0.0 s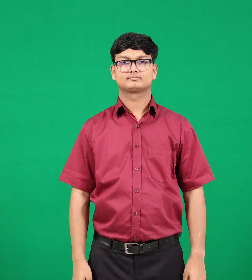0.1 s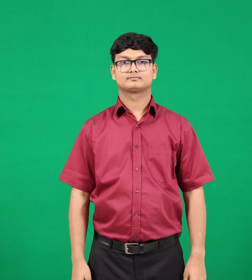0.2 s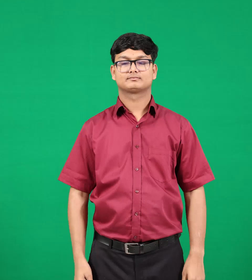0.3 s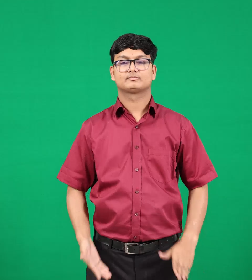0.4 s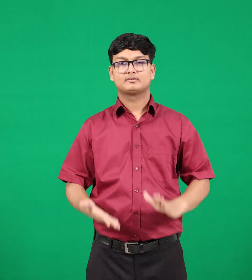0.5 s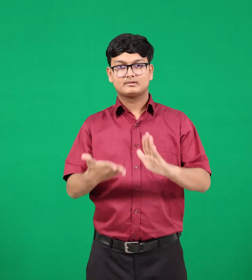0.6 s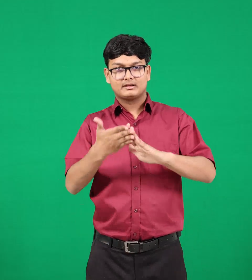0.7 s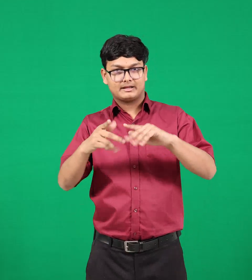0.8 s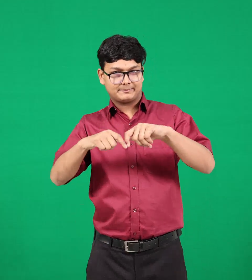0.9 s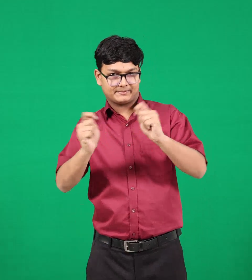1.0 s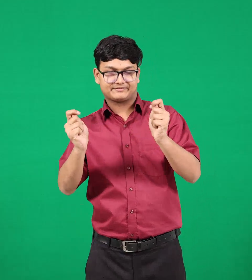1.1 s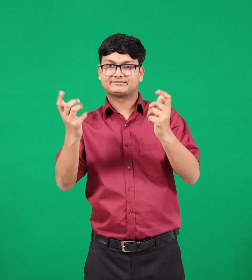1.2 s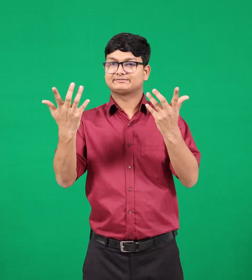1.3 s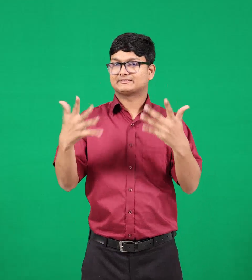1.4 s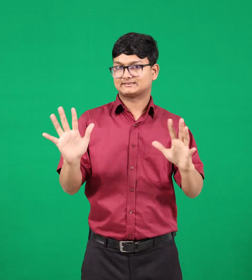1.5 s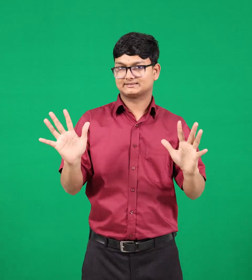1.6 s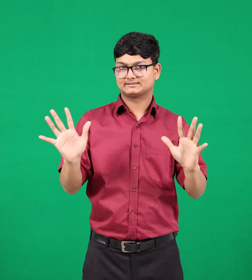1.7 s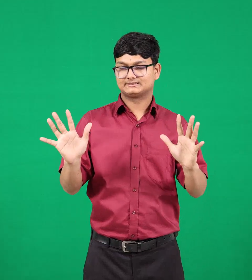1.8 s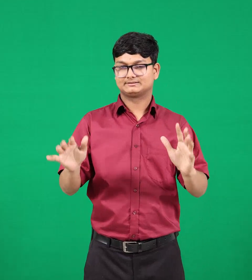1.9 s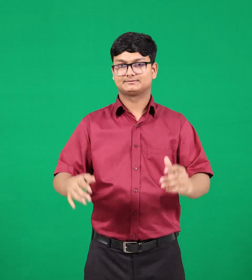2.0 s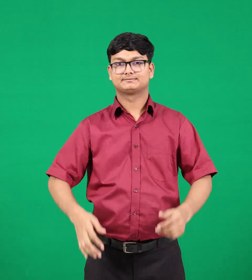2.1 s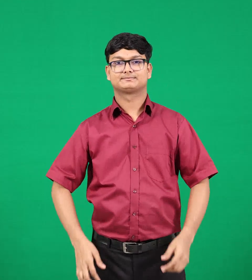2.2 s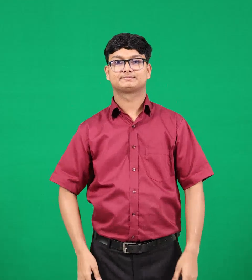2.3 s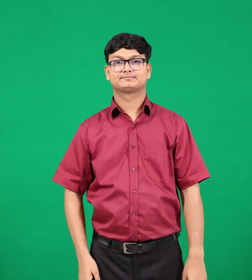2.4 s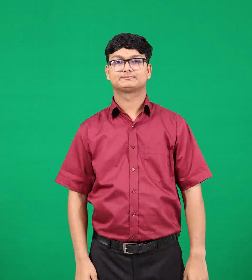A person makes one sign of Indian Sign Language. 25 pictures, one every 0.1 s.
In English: divorced
